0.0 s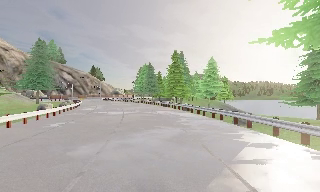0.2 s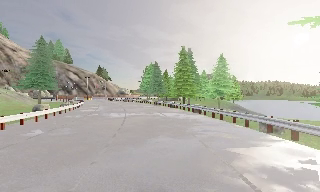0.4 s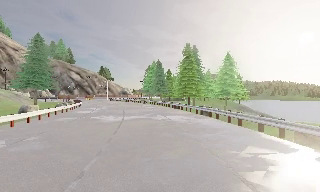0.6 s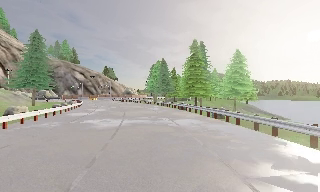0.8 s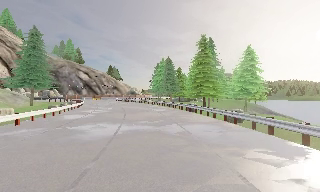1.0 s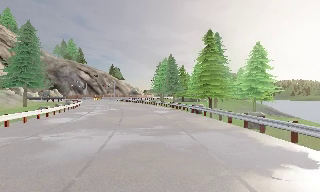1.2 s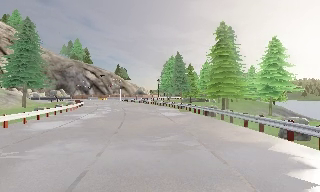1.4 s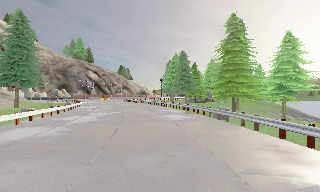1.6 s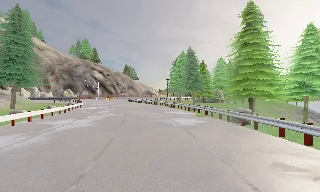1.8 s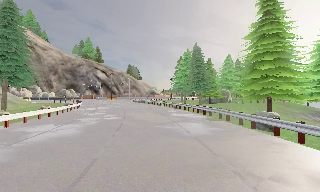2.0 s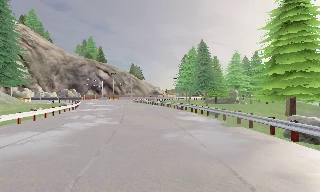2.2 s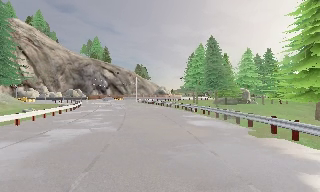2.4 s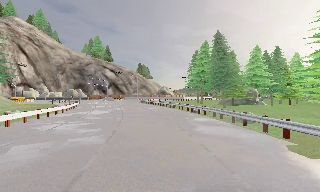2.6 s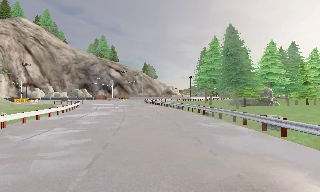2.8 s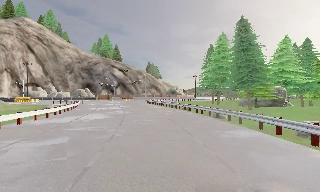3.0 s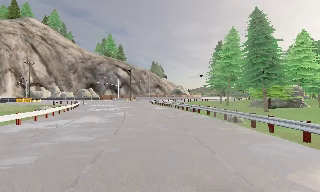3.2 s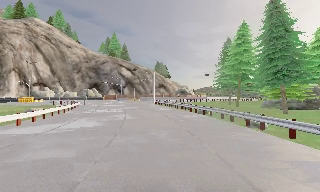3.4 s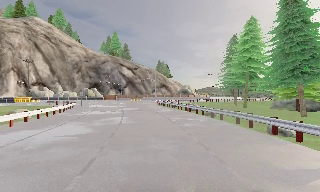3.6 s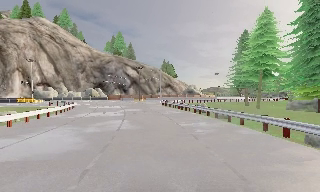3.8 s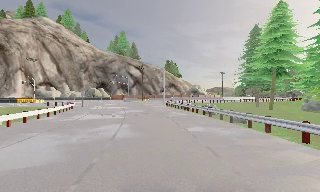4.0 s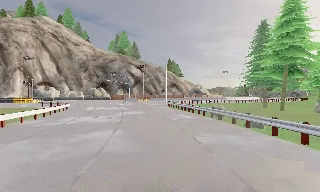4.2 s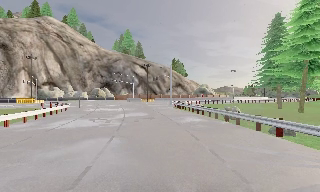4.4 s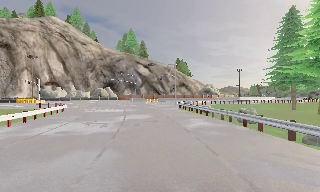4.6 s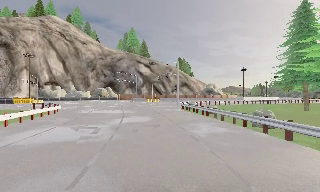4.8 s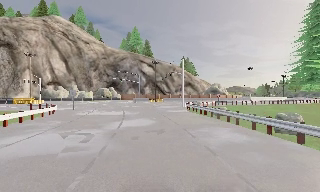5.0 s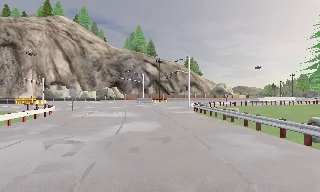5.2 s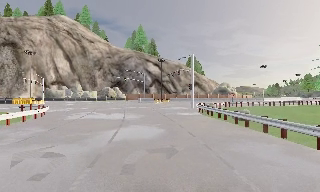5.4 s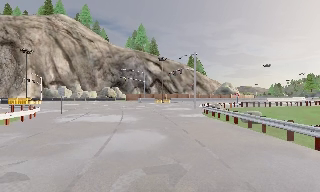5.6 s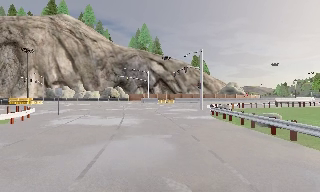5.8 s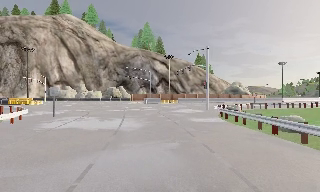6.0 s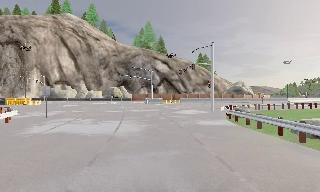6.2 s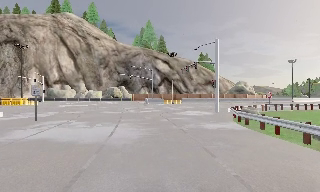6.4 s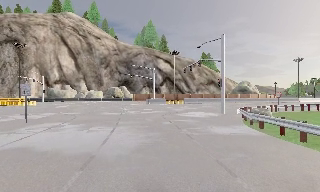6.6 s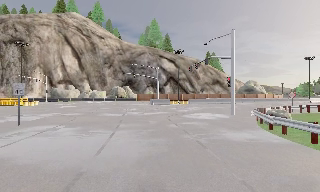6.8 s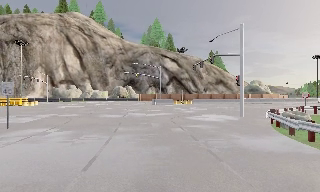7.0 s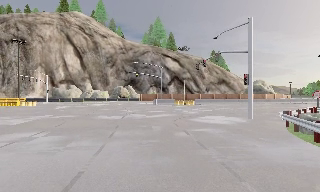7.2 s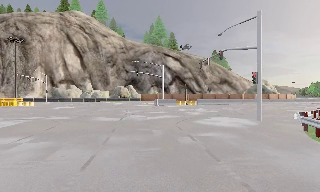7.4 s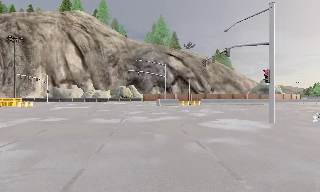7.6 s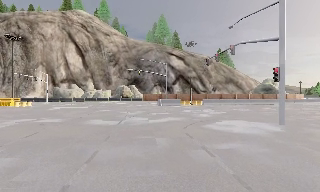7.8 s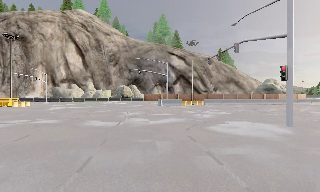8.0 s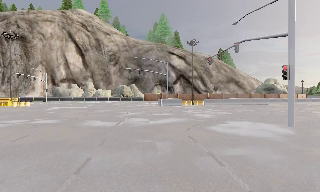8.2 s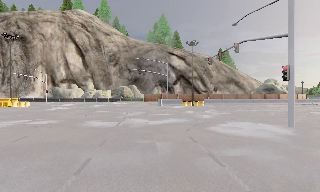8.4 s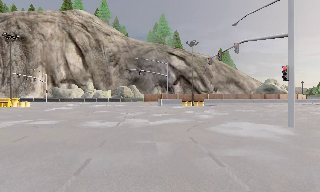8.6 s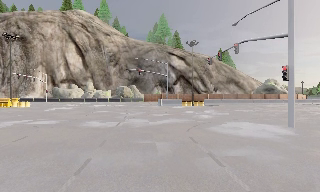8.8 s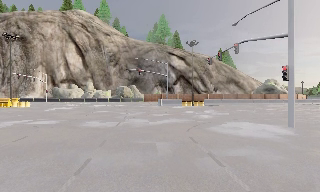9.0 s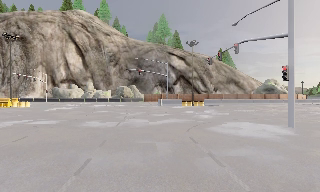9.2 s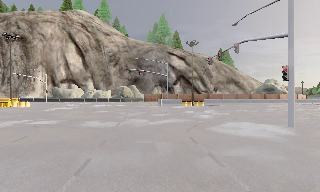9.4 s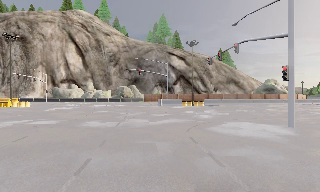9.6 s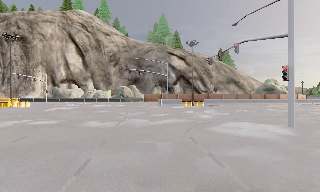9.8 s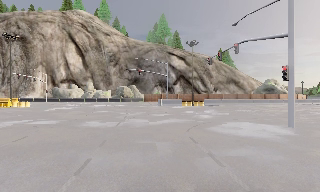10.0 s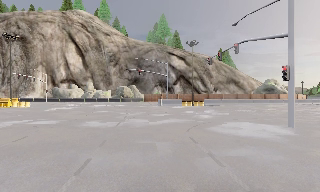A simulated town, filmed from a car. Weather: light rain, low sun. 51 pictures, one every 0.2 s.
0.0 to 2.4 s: The camera pans to its left, which is counterclockwise from overhead, by about 20 degrees. It travels forward, about 25 m, so what stands in front looms larger.
2.4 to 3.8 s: The camera pans to its left, which is counterclockwise from overhead, by about 10 degrees. It travels forward, about 14 m, so what stands in front looms larger.
3.8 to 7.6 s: The camera swings to its left by about 15 degrees, and the scene slides to the right. It travels forward, about 25 m, so what stands in front looms larger. It loses speed.
7.6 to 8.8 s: The camera travels forward, about 0.5 m, so what stands in front looms larger. It loses speed.
8.8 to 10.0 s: The camera keeps its place and its aim.
The film runs forward here.
